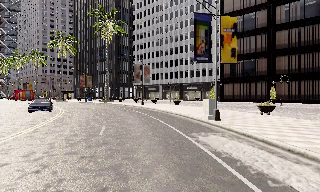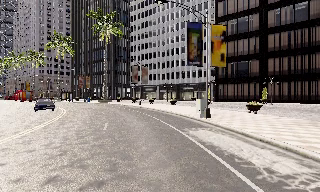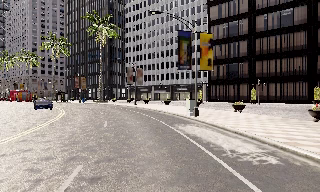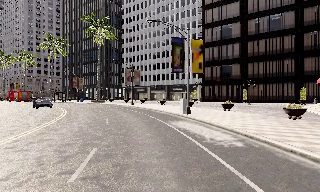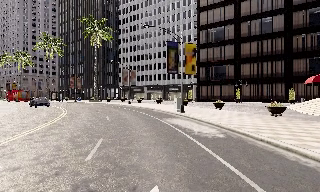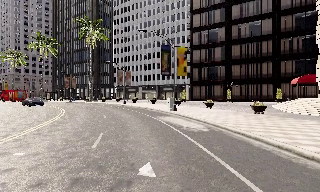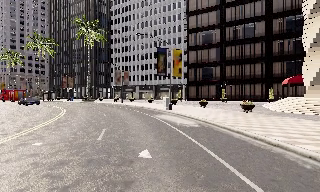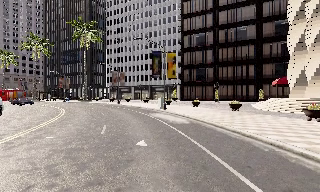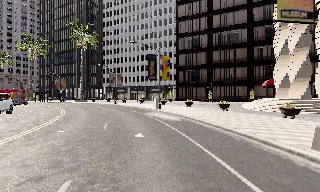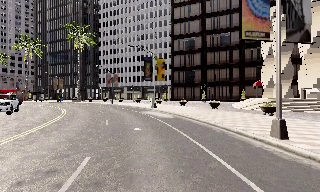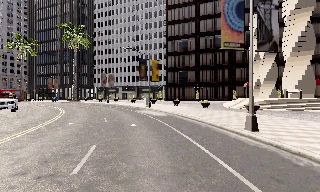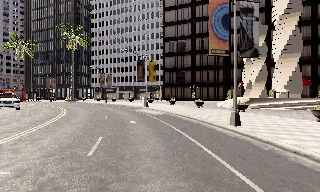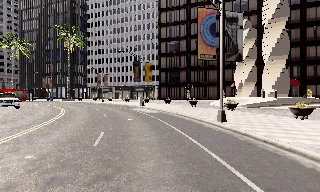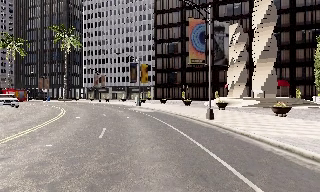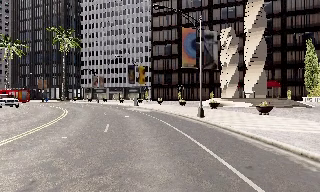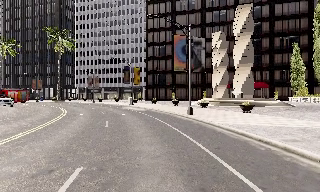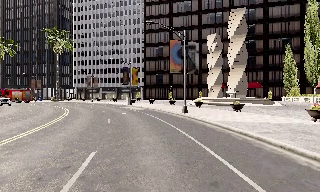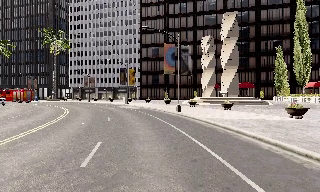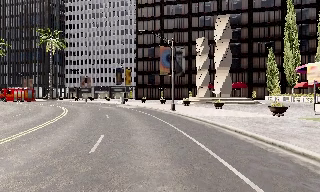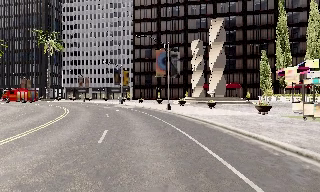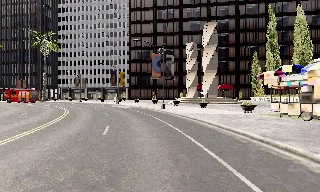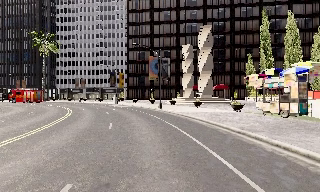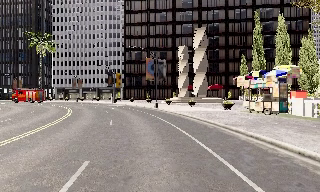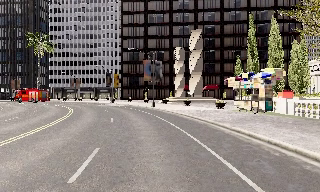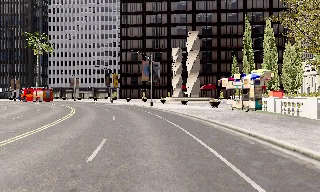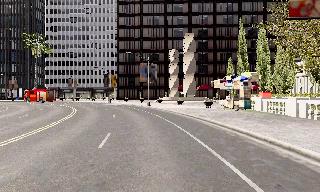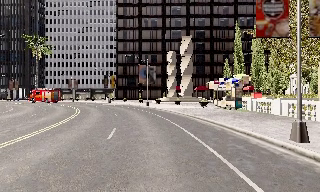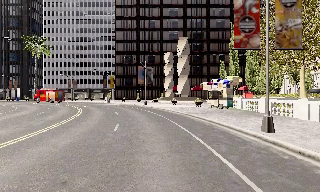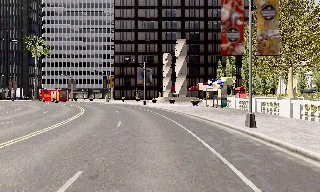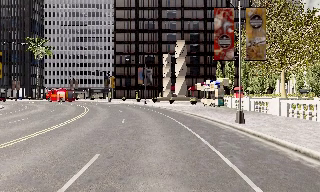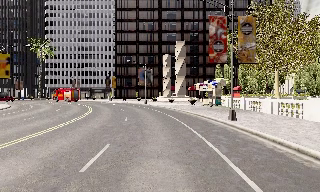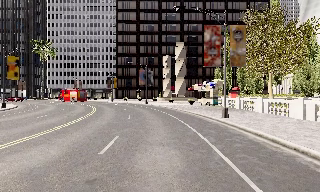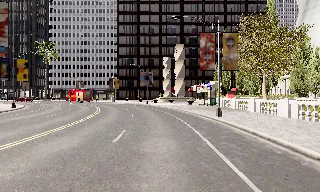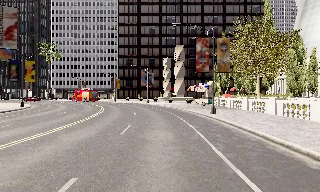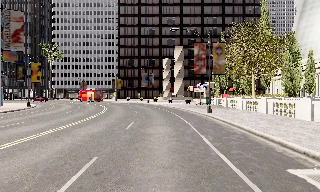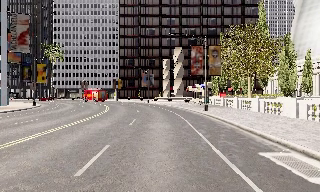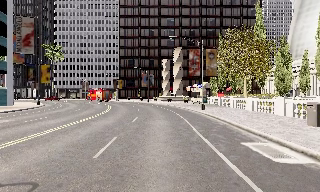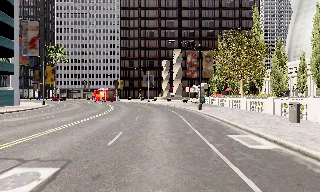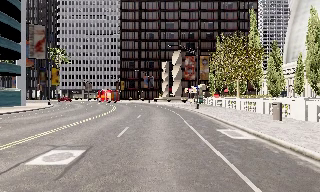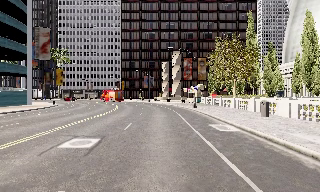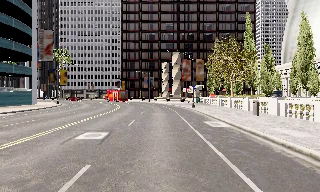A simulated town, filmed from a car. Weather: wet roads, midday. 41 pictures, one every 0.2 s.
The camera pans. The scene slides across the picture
to the left.
The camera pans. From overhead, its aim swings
clockwise.
0.0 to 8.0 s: The camera swings to its right by about 35 degrees, and the scene slides to the left. It travels backward, about 45 m.
The film runs backward here.
